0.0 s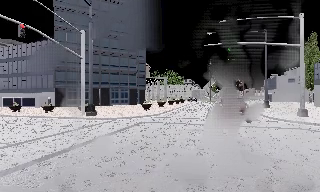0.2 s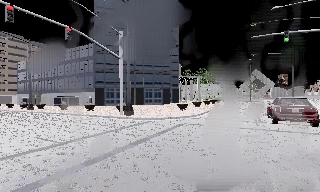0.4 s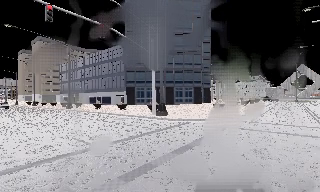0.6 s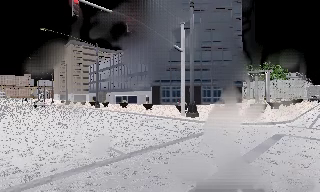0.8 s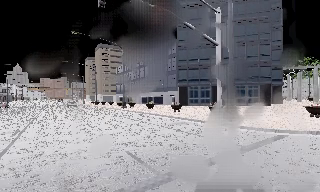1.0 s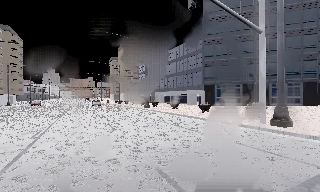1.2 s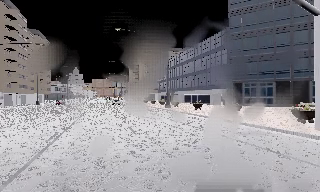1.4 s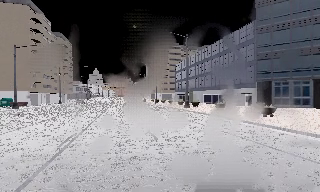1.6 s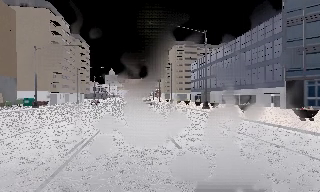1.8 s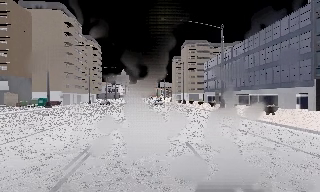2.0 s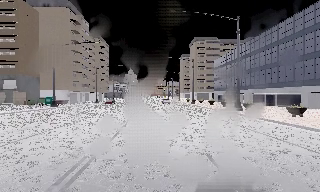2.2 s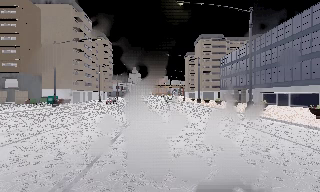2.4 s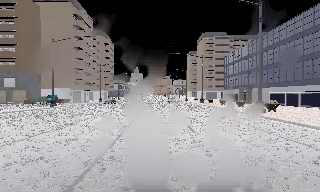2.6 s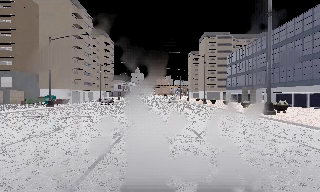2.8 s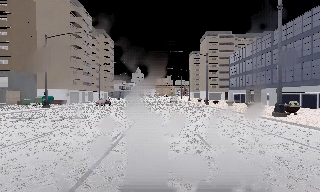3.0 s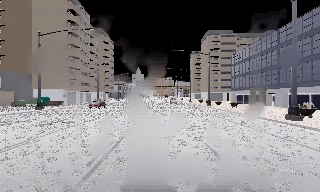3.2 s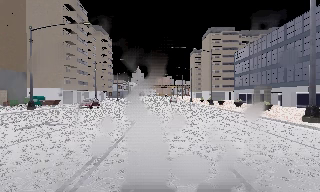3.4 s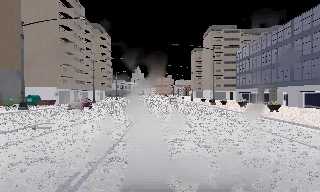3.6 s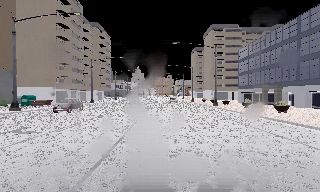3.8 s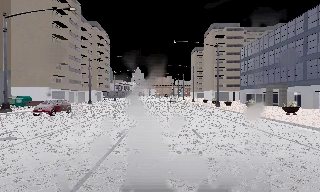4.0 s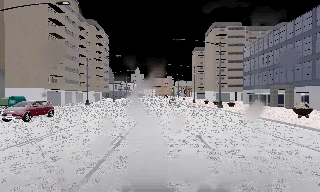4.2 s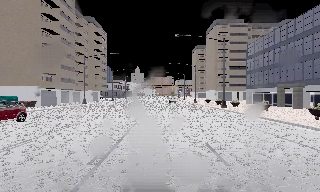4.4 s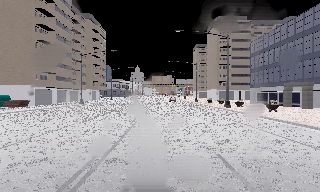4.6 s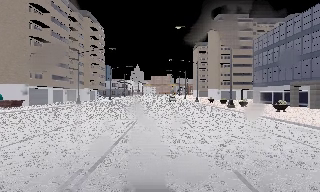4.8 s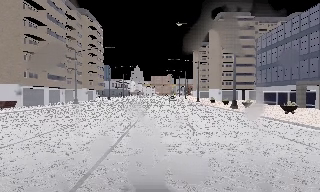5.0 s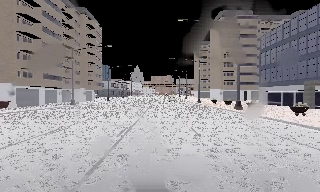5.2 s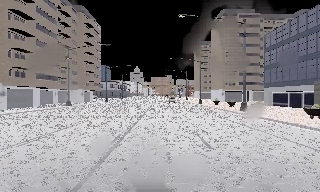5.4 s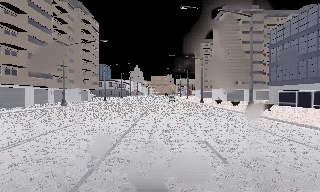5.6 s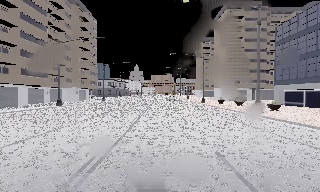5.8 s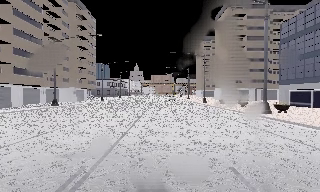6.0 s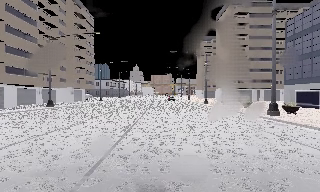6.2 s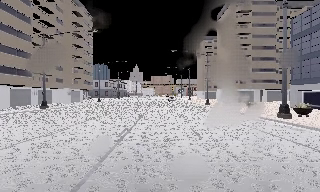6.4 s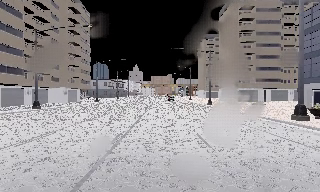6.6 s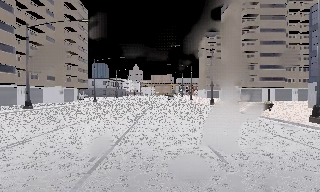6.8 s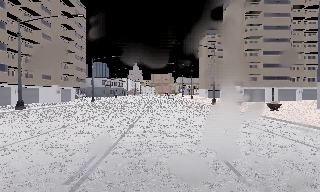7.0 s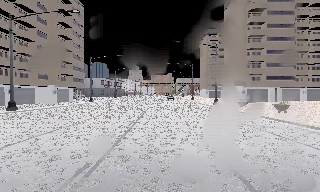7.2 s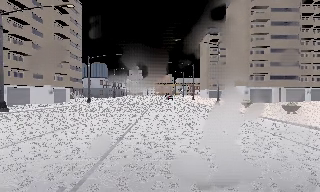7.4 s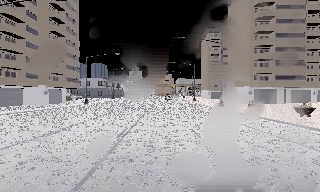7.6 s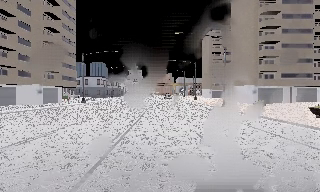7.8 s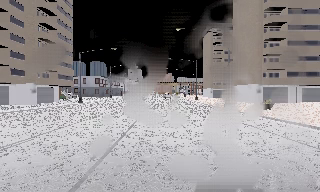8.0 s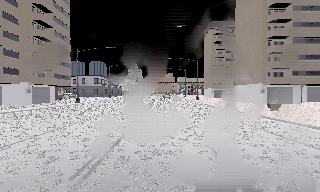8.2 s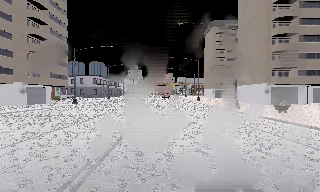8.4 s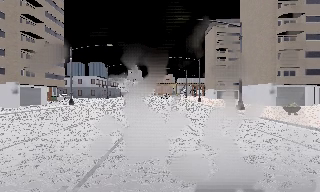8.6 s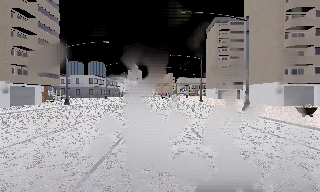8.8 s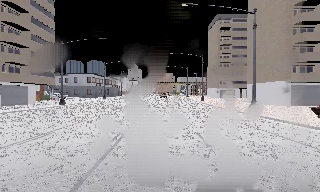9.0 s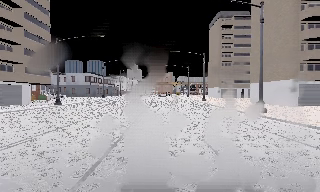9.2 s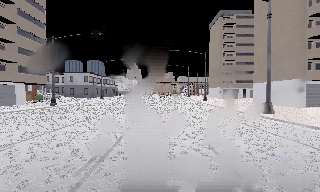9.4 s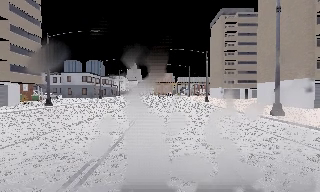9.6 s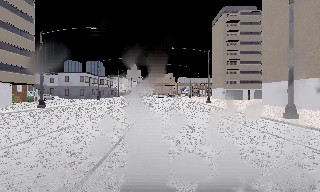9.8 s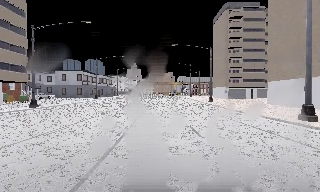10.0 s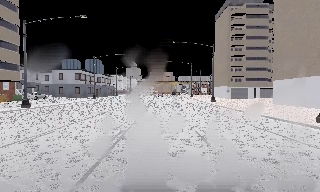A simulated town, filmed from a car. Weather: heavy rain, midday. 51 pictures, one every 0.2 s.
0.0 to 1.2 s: The camera pans to its left, which is counterclockwise from overhead, by about 50 degrees. It travels forward and to its left, about 8 m.
1.2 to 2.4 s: The camera pans to its left, which is counterclockwise from overhead, by about 20 degrees. It travels forward, about 7 m, so what stands in front looms larger.
2.4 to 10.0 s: The camera travels forward, about 45 m, so what stands in front looms larger.
The film runs forward here.
